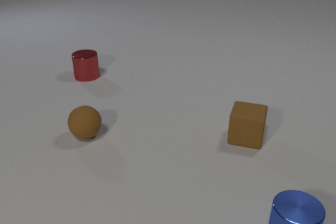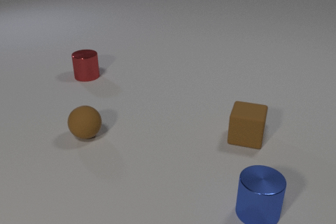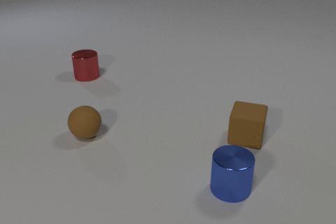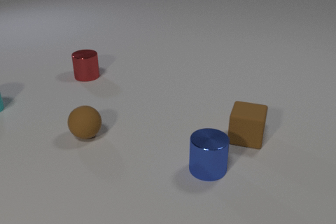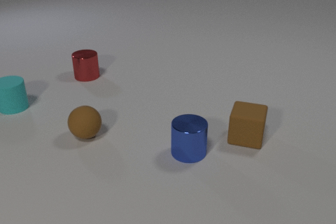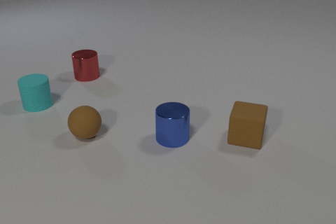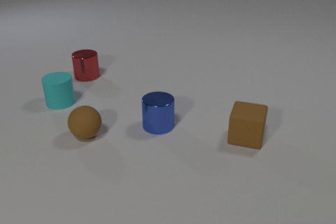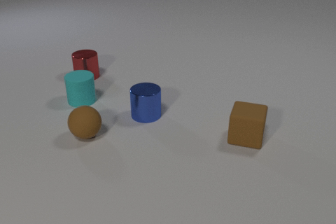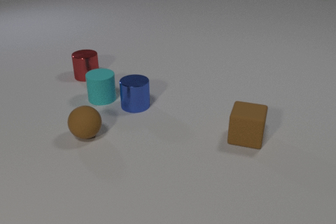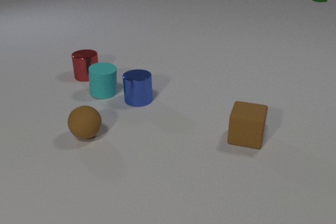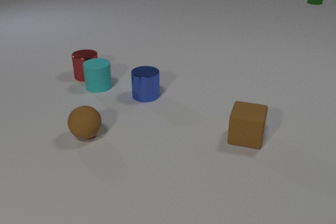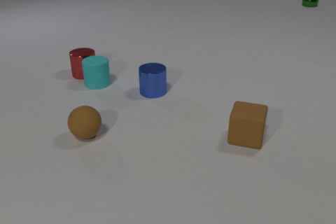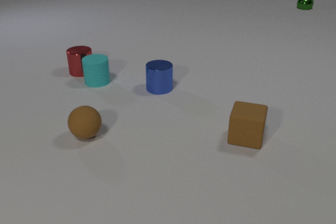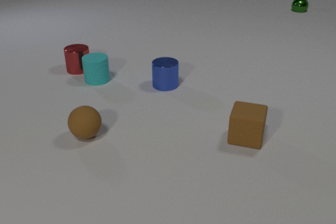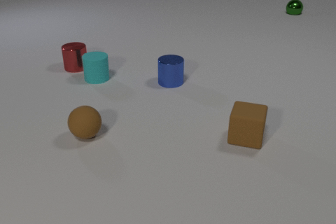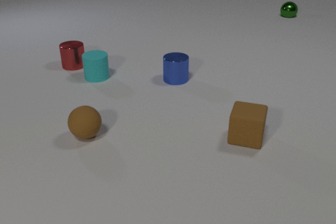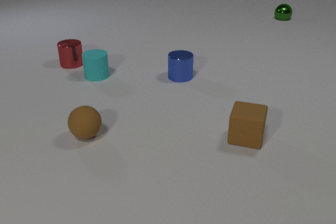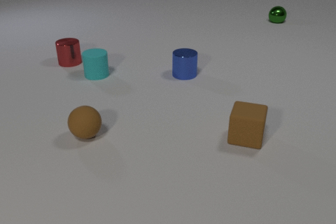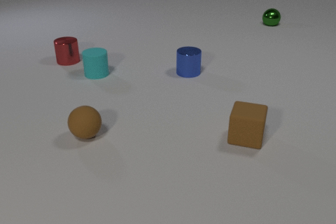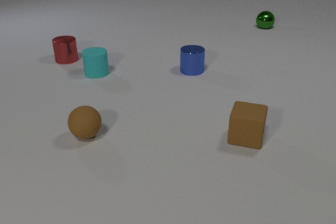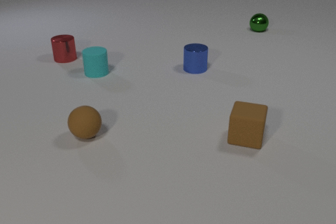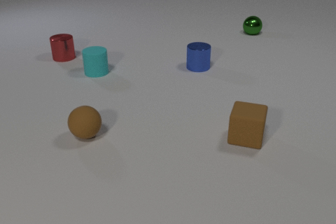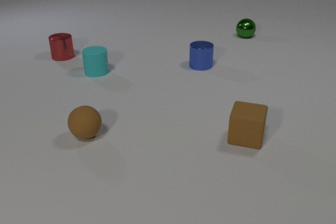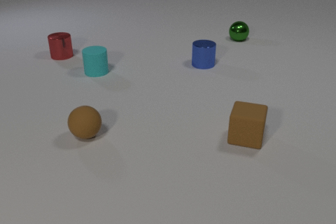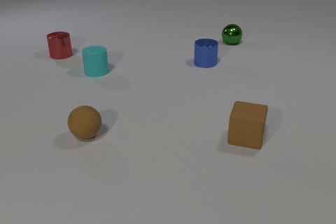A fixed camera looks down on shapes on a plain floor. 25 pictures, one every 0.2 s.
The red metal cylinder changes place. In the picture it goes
away from the camera.
The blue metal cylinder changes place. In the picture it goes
away from the camera.
0.0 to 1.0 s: The cyan rubber cylinder comes in at the left edge, slides to the right. The blue metal cylinder slides away from the camera and to the left.
1.0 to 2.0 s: The cyan rubber cylinder slides to the right and away from the camera. The blue metal cylinder slides away from the camera. The green metal sphere comes in at the top edge, rolls toward the camera. The cyan rubber cylinder and the blue metal cylinder collide.
2.0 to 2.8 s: The cyan rubber cylinder slides away from the camera. The blue metal cylinder slides away from the camera and to the right. The red metal cylinder slides away from the camera and to the left. The green metal sphere rolls toward the camera and to the left. The cyan rubber cylinder and the red metal cylinder collide.
2.8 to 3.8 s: The cyan rubber cylinder slides away from the camera. The blue metal cylinder slides away from the camera and to the right. The red metal cylinder slides away from the camera. The green metal sphere rolls toward the camera and to the left.
3.8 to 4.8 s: The blue metal cylinder slides away from the camera and to the right. The red metal cylinder slides away from the camera. The green metal sphere rolls toward the camera and to the left.
What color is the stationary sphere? brown.
What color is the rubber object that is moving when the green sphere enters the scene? cyan.
What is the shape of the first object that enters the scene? cylinder.
